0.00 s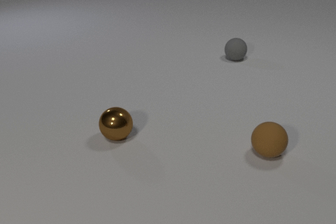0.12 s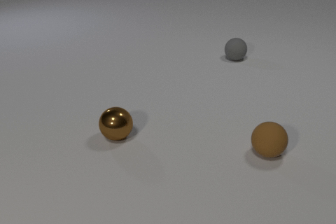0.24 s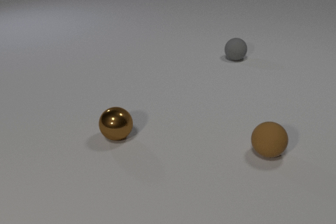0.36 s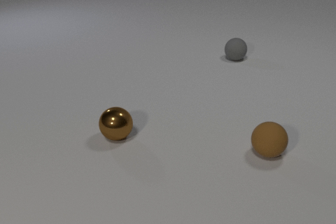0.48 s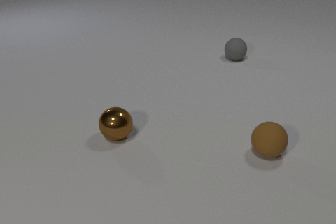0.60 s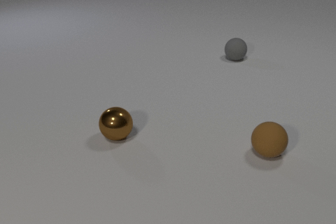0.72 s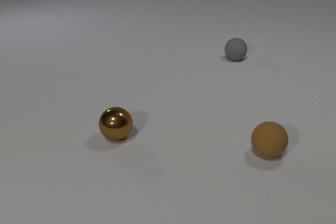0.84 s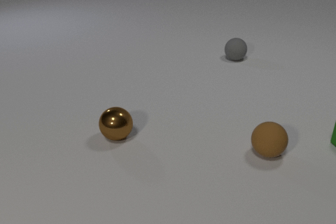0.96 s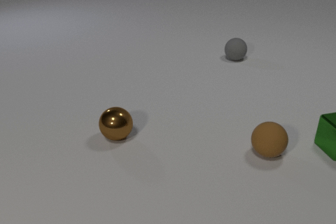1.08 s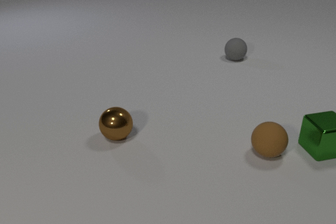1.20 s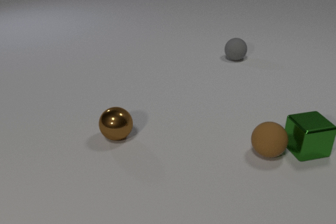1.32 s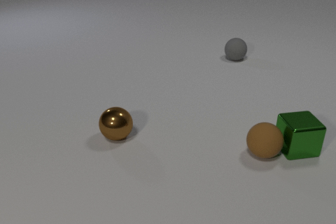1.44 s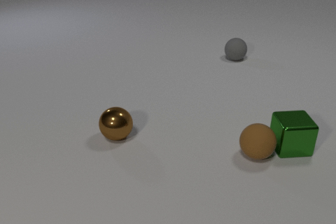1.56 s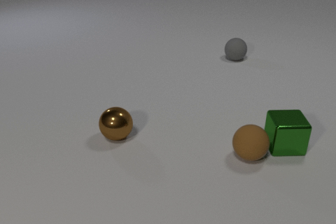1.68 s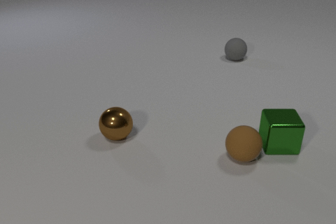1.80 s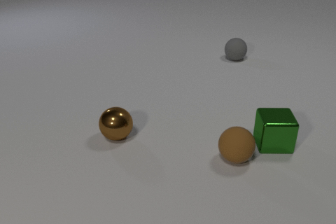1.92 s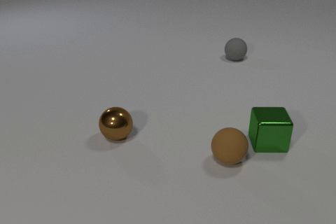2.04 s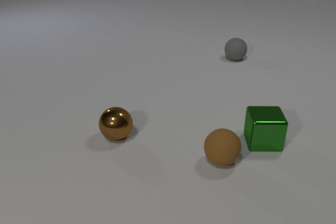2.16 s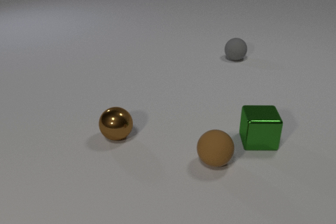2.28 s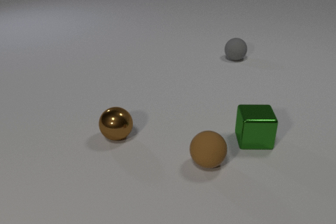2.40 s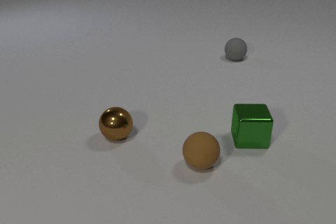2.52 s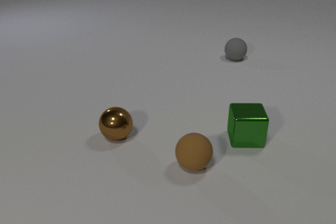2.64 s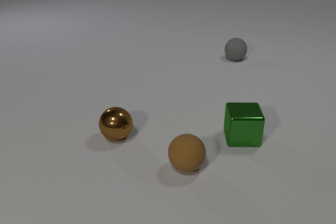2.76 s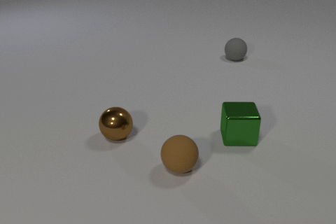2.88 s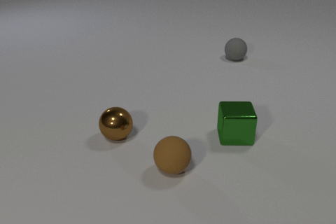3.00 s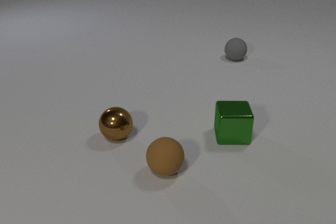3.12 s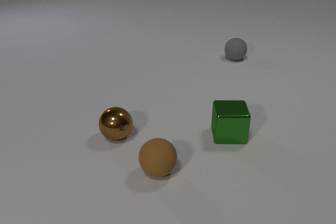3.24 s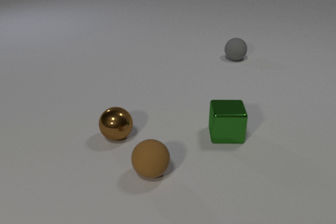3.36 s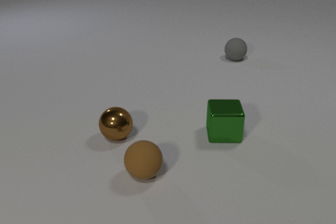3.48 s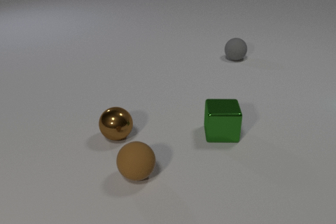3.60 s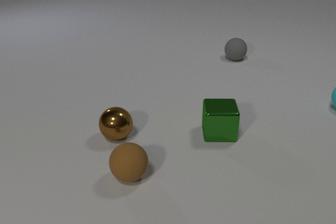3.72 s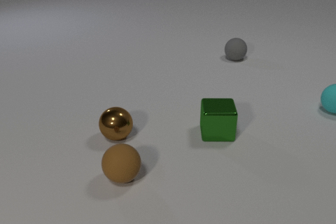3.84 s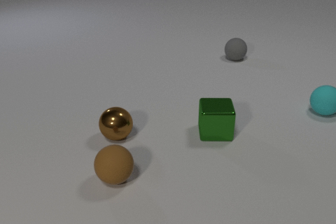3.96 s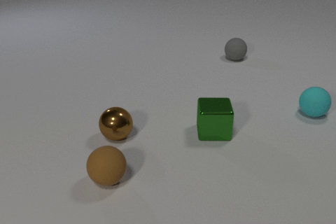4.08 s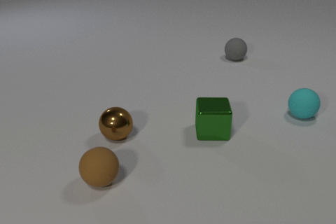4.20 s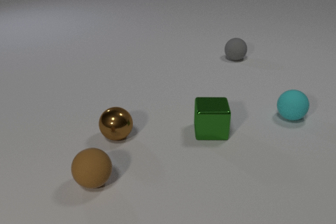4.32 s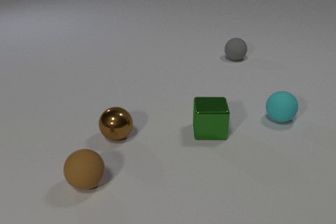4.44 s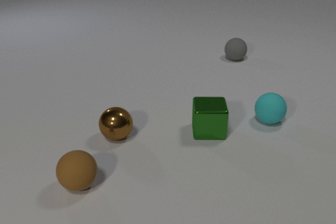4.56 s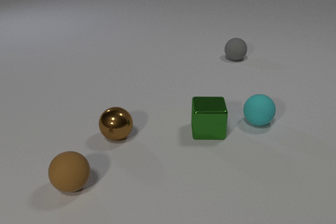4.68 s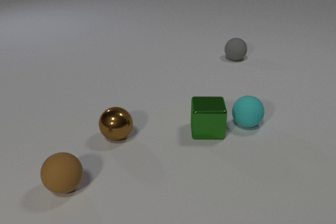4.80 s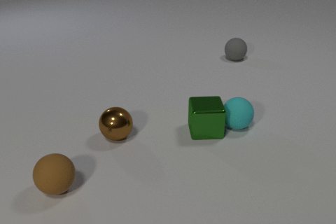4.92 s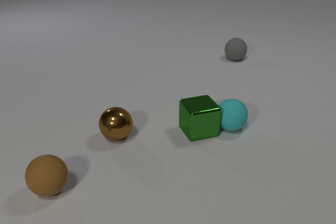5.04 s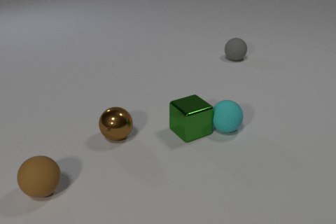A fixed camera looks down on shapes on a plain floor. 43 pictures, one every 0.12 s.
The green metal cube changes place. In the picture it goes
to the left.
The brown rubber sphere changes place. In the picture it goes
to the left.
0.00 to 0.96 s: The green metal cube comes in at the right edge, slides to the left and toward the camera.
0.96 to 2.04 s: The green metal cube slides to the left. The brown rubber sphere rolls to the left and toward the camera. The green metal cube and the brown rubber sphere collide.
2.04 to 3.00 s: The green metal cube slides to the left. The brown rubber sphere rolls to the left.
3.00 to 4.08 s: The green metal cube slides to the left. The brown rubber sphere rolls to the left. The cyan rubber sphere comes in at the right edge, rolls to the left and toward the camera.
4.08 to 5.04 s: The green metal cube slides to the left, spins counterclockwise seen from above by about 30 degrees, its near face sliding to the right. The brown rubber sphere rolls to the left. The cyan rubber sphere rolls to the left and toward the camera. The green metal cube and the cyan rubber sphere collide.
Are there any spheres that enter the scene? yes.
Are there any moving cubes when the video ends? yes.
How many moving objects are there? 3.
